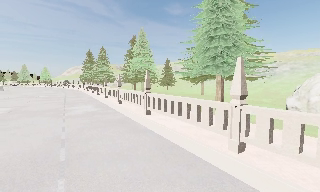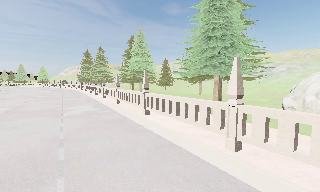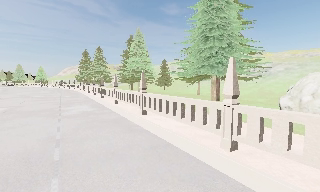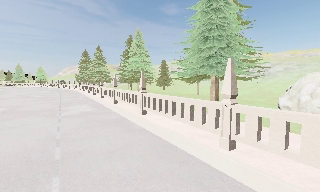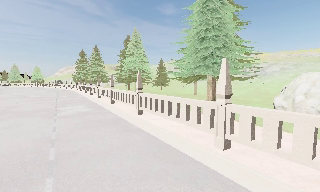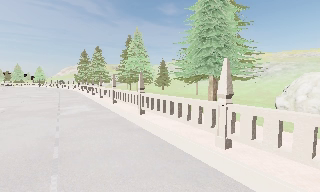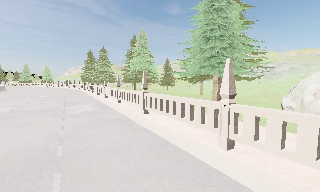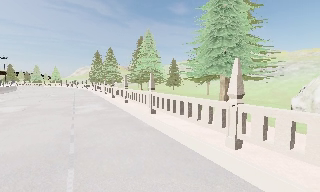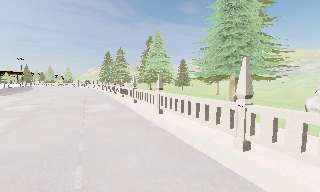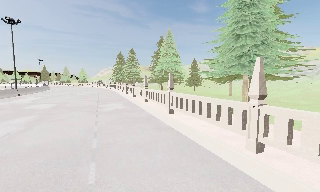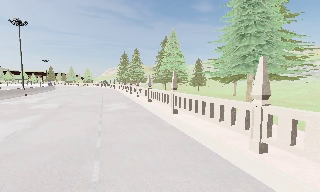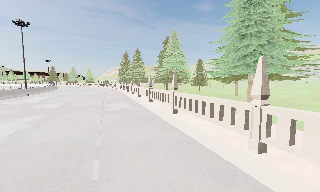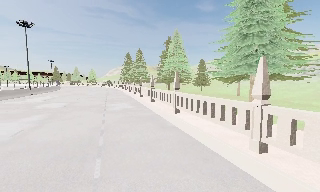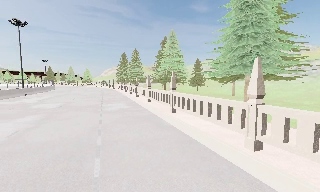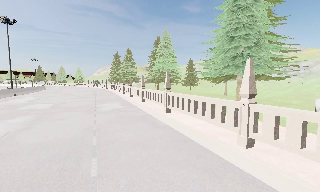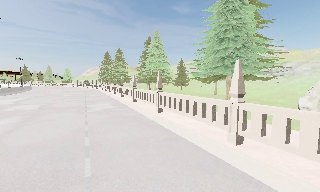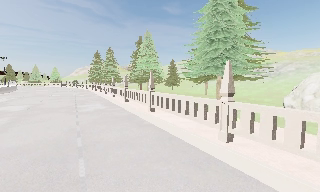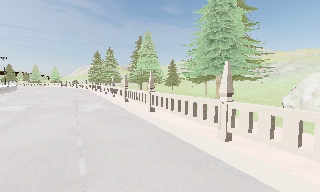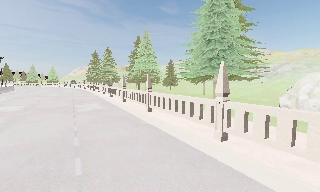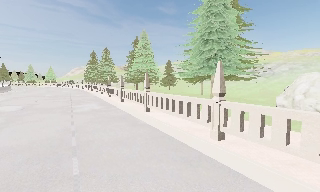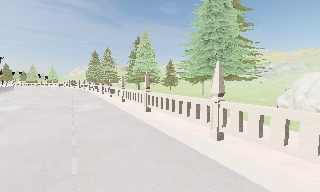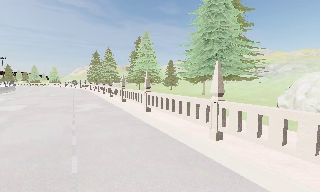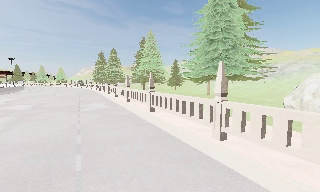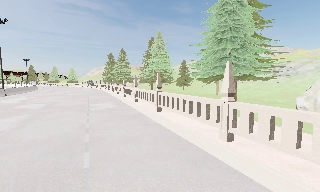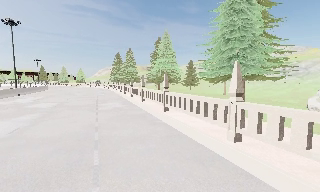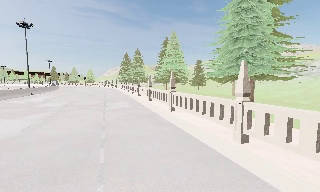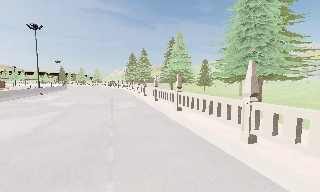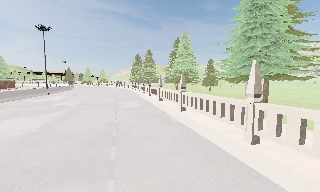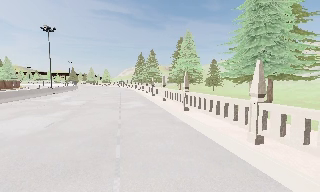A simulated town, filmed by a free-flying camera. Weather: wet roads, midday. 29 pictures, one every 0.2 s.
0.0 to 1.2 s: The camera shifts only a little, or ends up much as it began.
1.2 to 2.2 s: The scene slides to the right, as the camera pans about 10 degrees to its left.
2.2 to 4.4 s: The camera travels backward, about 0.5 m, so what stands in front gets smaller.
4.4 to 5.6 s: The camera pans to its left, which is counterclockwise from overhead, by about 15 degrees.
The film runs backward here.
